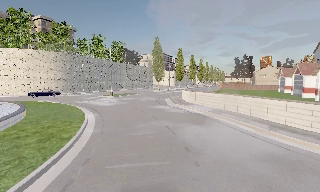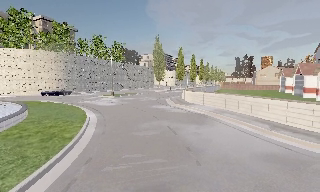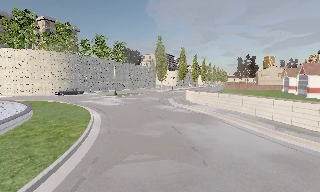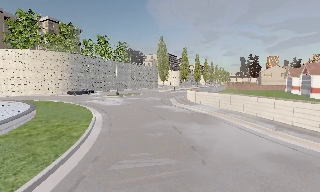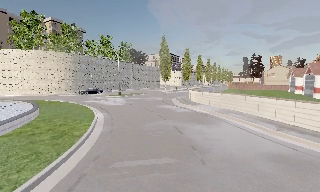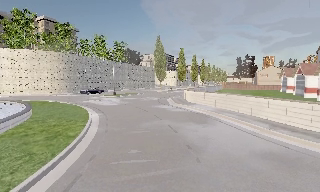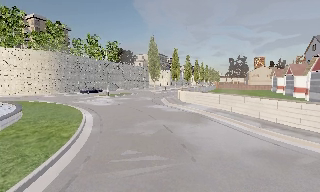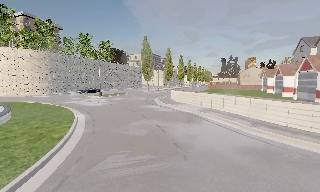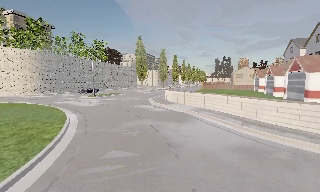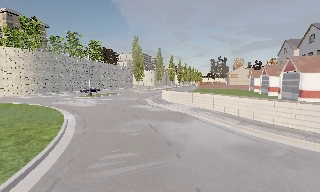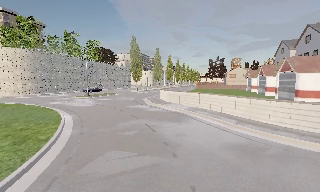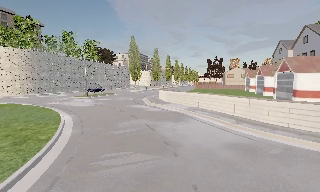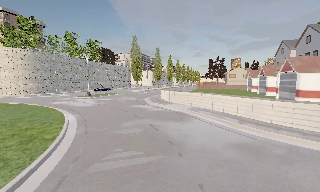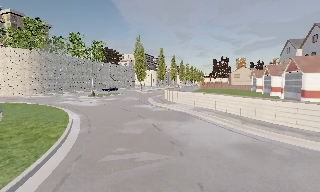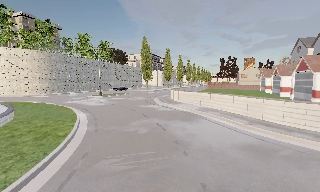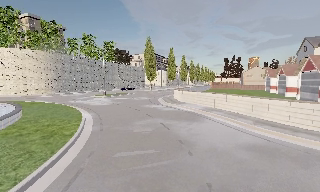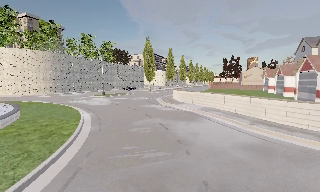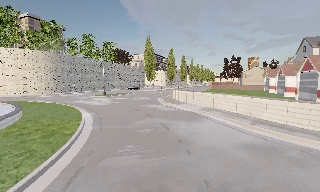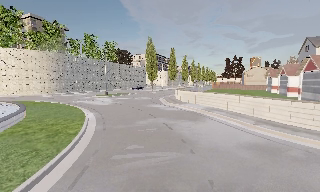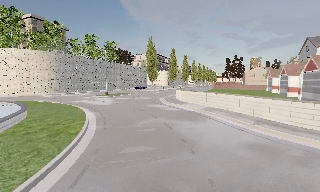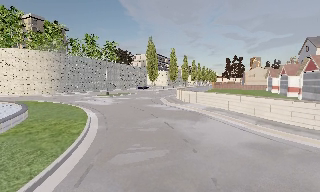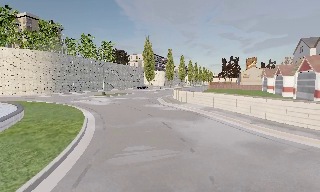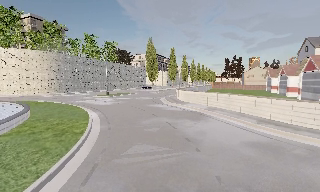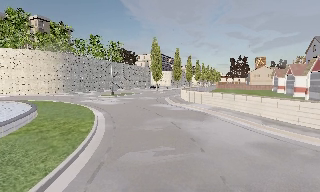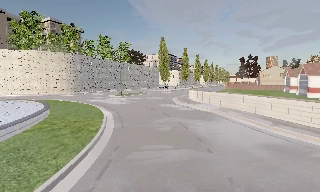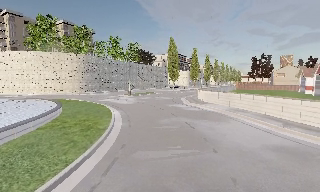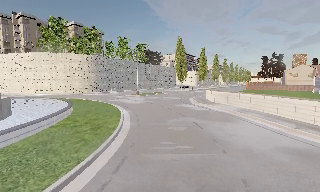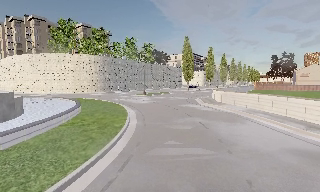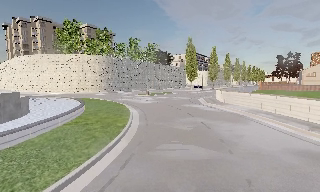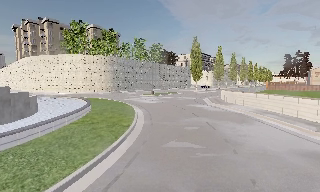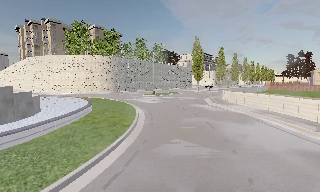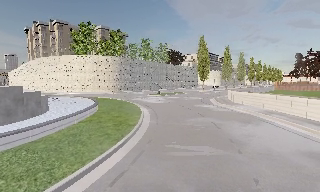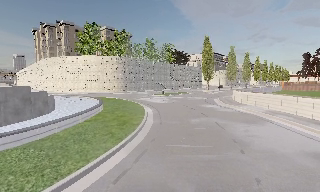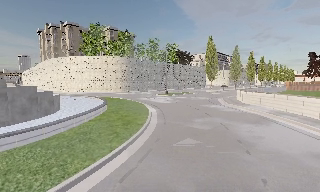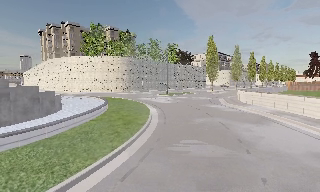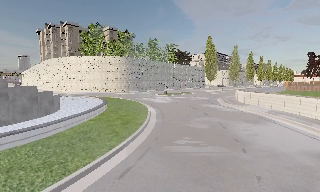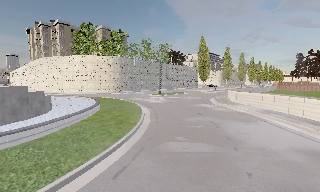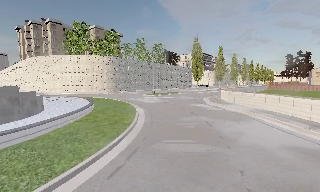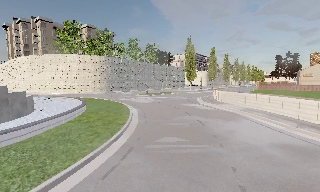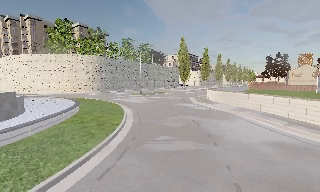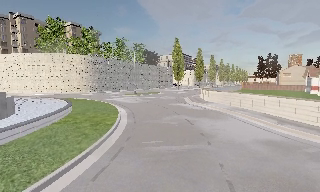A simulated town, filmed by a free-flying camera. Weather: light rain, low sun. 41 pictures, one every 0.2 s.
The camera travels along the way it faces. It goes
backward.
0.0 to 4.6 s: The camera travels backward and to its left, about 1 m, so what stands in front gets smaller.
4.6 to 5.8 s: The camera pans to its left, which is counterclockwise from overhead, by about 15 degrees.
5.8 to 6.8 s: The camera shifts only a little, or ends up much as it began.
6.8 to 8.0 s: The camera pans to its right, which is clockwise from overhead, by about 10 degrees.
The film runs backward here.
